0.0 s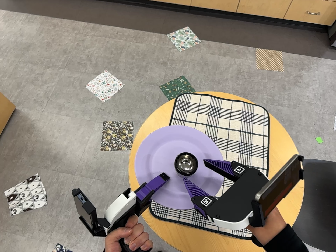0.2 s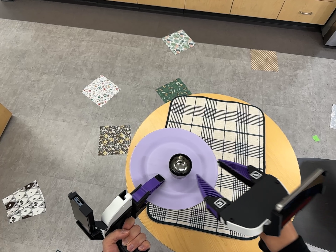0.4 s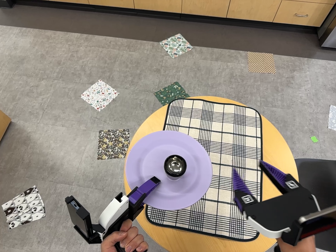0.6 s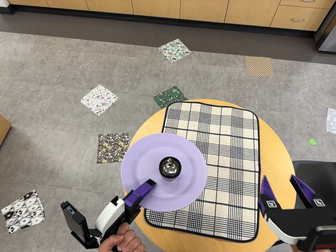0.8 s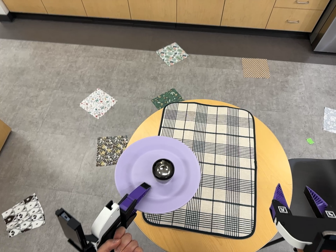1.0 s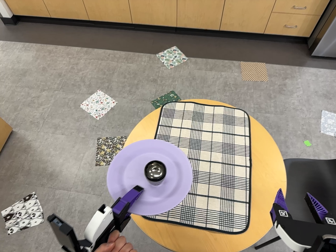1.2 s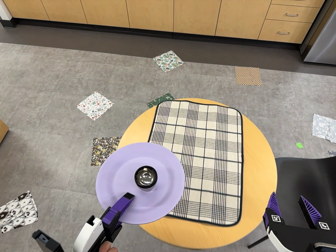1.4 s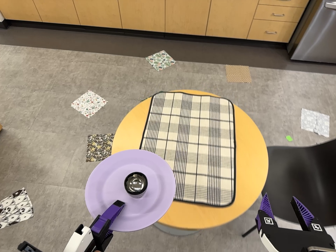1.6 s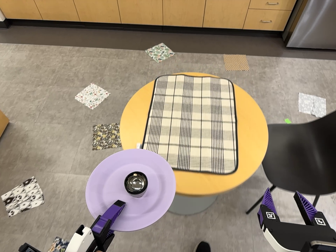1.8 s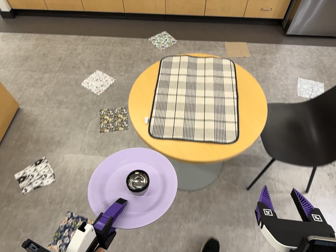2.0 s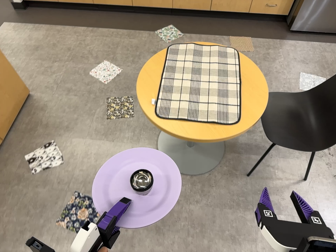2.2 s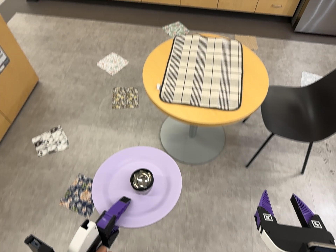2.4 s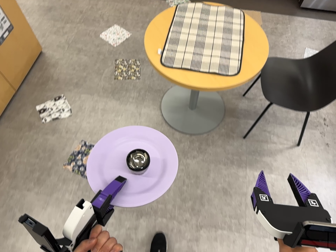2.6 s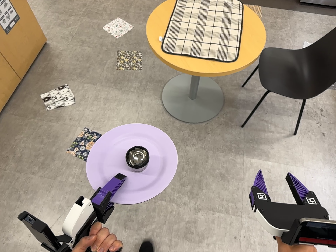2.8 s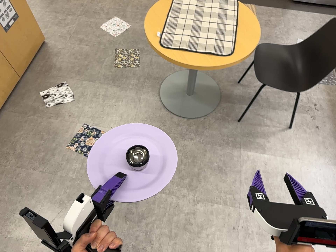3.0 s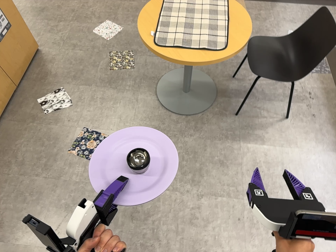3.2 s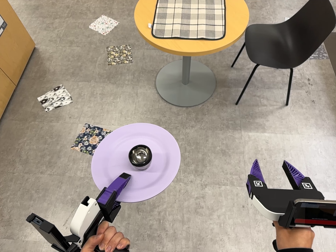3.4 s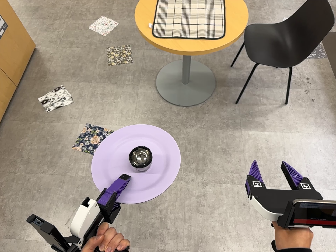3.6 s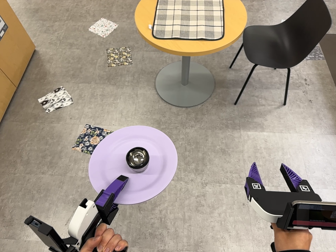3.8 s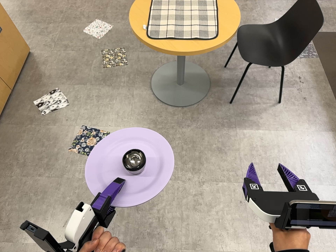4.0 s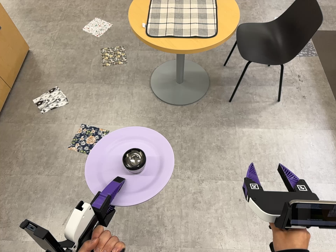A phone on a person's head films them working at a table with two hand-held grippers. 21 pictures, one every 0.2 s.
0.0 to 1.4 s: The camera travels toward the bottom of its view and backward, about 24 cm, so close, fixed things drift upward. Its aim tips toward the top of its view by about 10 degrees.
1.4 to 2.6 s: The camera travels toward the bottom of its view and backward, about 70 cm, so close, fixed things drift upward.
2.6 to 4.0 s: The camera travels toward the bottom of its view, backward and to its left, about 18 cm, so close, fixed things drift upward. It rolls about its line of sight by about 10 degrees, and the scene rotates counterclockwise.
The film runs backward here.
